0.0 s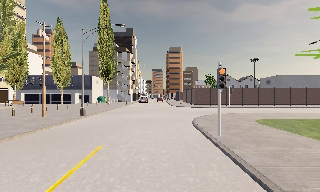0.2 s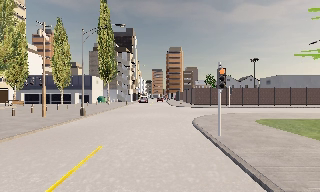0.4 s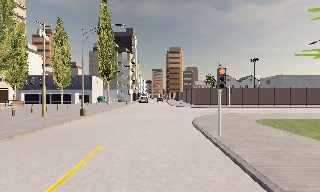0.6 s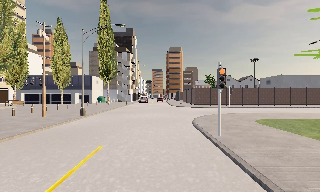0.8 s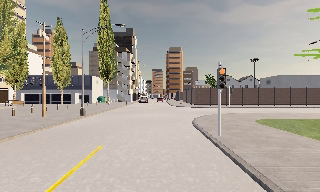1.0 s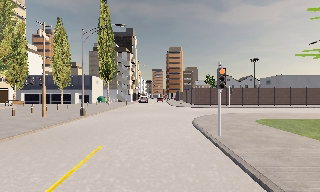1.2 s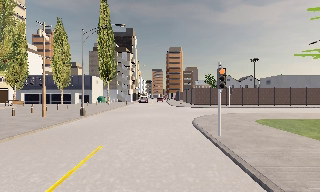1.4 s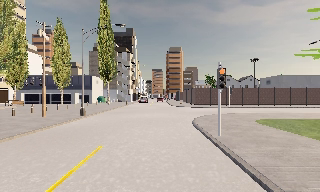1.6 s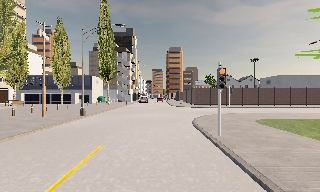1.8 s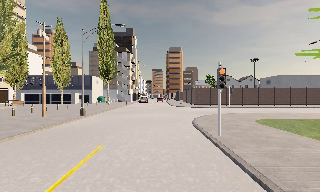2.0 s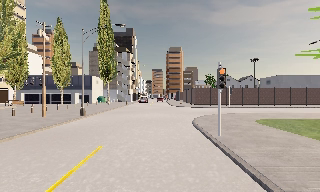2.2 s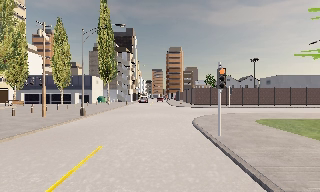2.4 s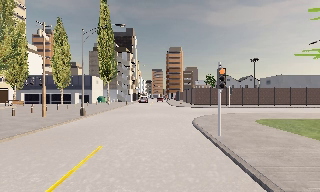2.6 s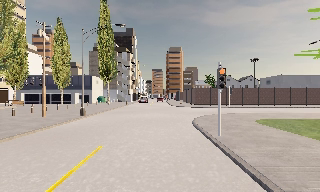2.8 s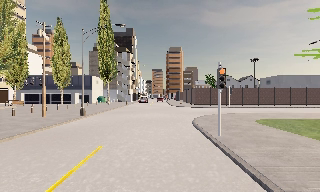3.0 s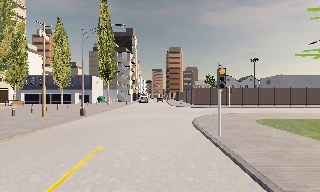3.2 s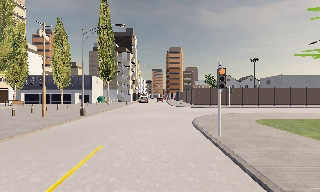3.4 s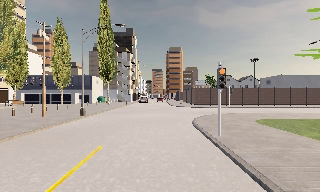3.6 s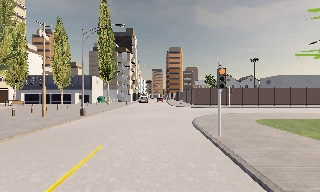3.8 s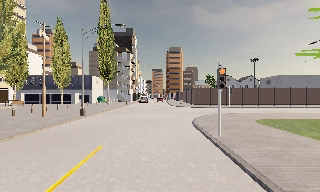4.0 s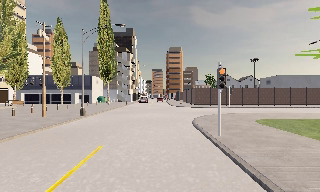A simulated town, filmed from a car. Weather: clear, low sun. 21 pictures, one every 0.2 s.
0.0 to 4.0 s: The camera keeps its place and its aim.
The film runs forward here.
